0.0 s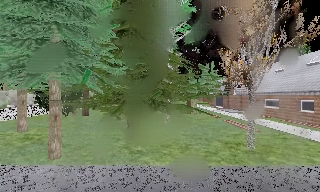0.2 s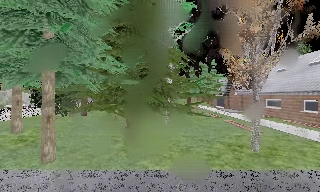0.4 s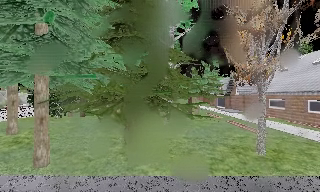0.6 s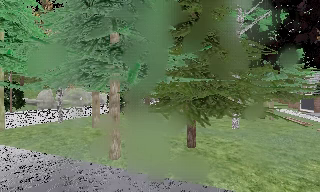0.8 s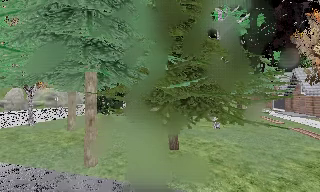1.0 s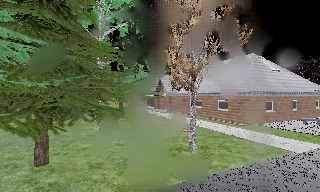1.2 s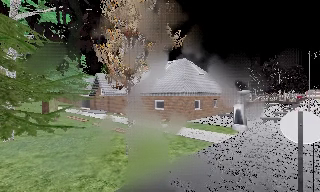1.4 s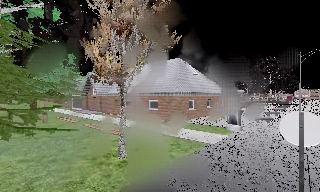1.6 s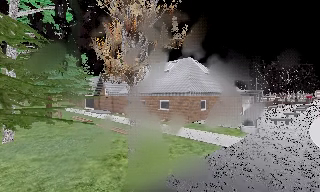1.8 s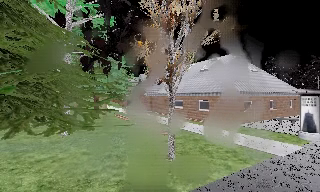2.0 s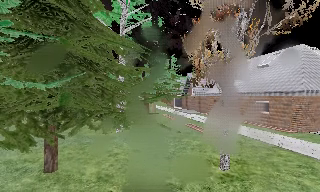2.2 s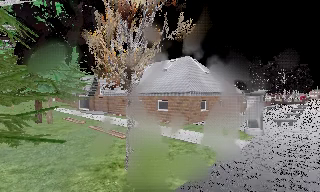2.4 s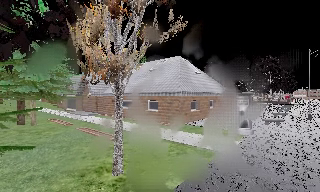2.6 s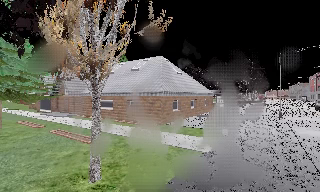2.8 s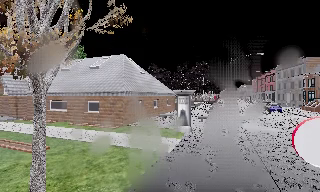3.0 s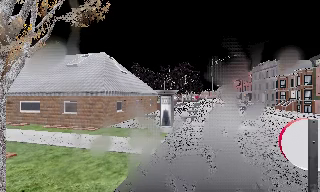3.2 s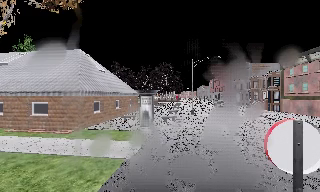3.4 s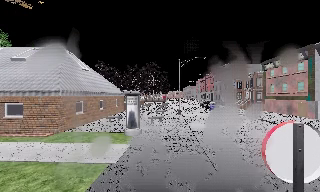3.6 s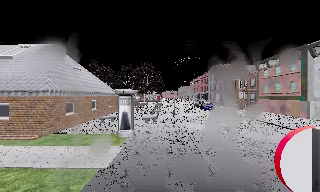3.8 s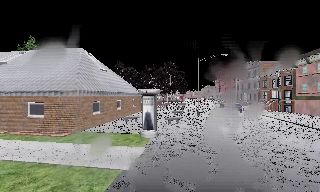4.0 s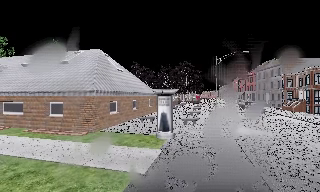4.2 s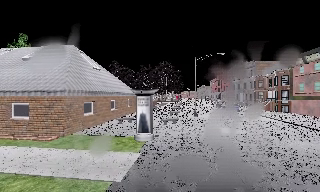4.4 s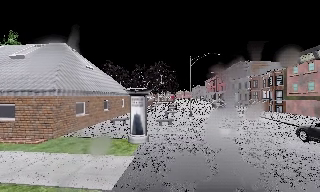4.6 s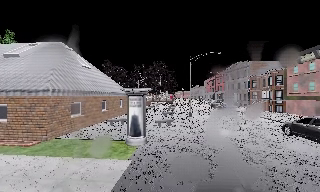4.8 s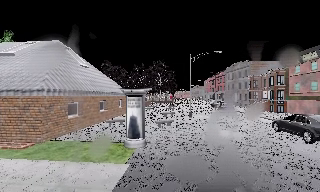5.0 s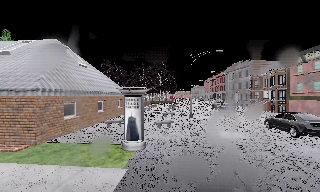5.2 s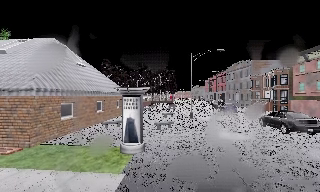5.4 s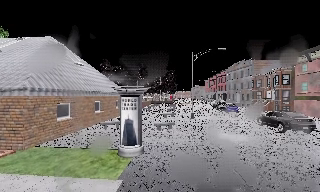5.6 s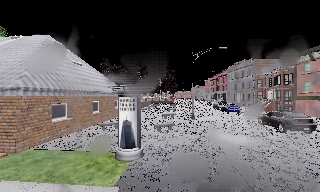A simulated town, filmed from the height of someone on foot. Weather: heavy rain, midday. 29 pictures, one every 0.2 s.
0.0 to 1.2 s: The scene slides to the left, as the camera pans about 45 degrees to its right. It travels forward, about 2 m.
1.2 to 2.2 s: The camera travels forward, about 1.5 m, so what stands in front looms larger.
2.2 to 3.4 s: The camera pans to its right, which is clockwise from overhead, by about 40 degrees. It travels forward, about 1.5 m.
3.4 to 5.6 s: The camera travels forward, about 4 m, so what stands in front looms larger.
The film runs forward here.
